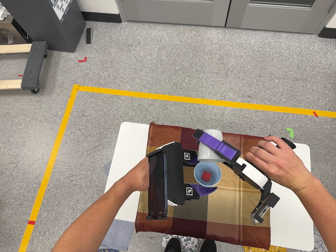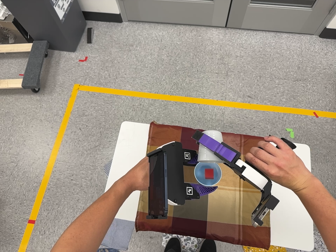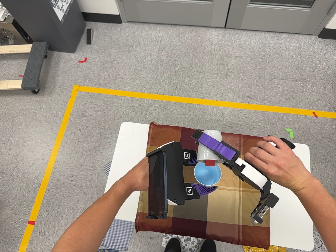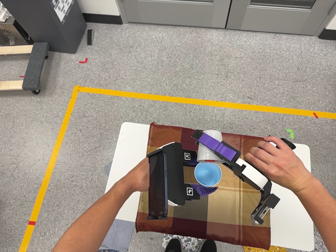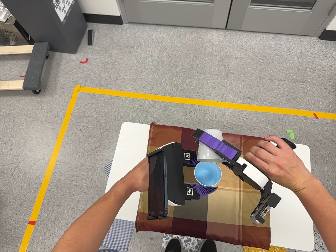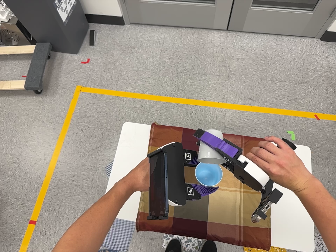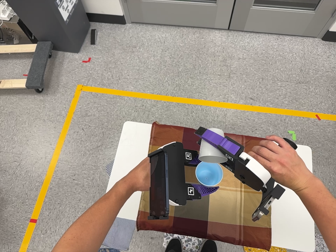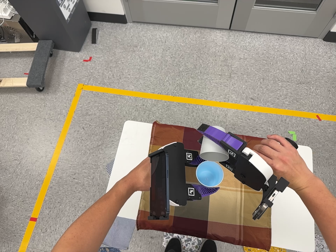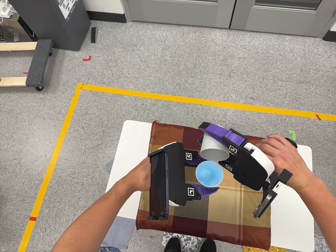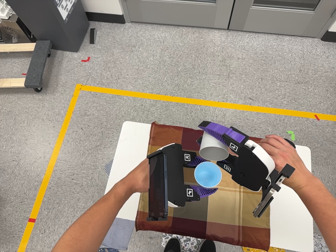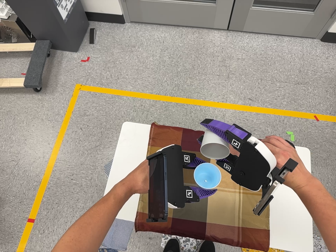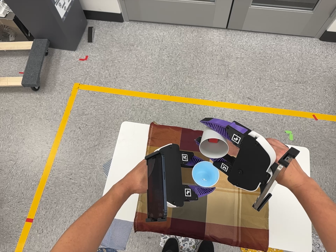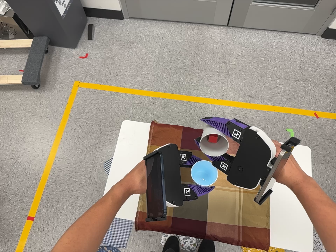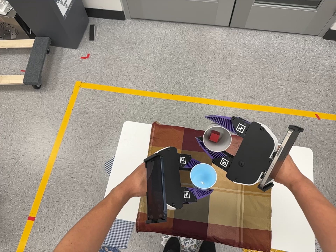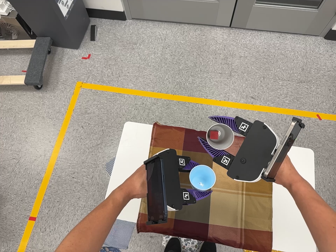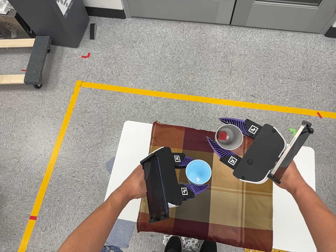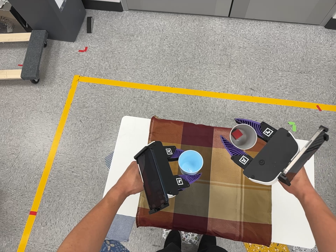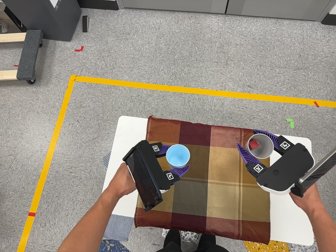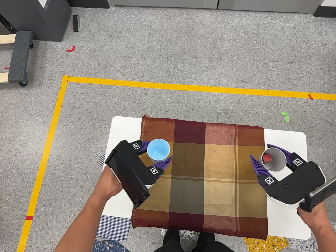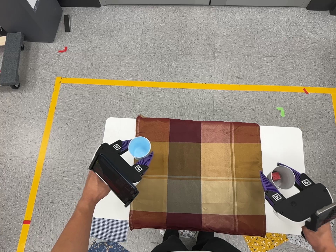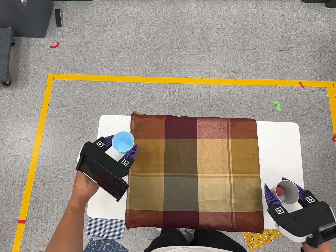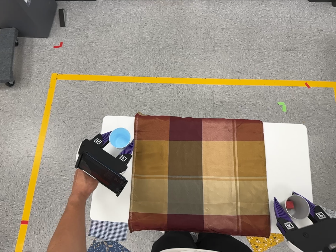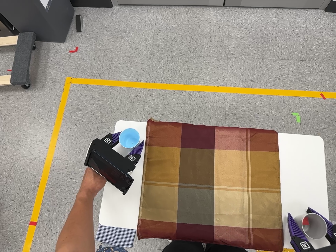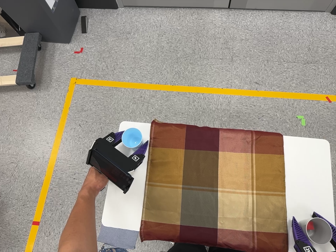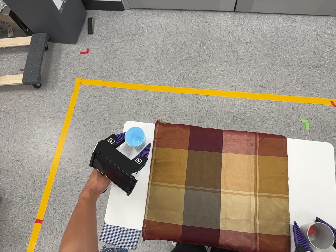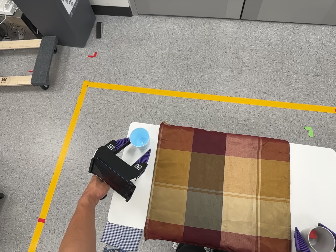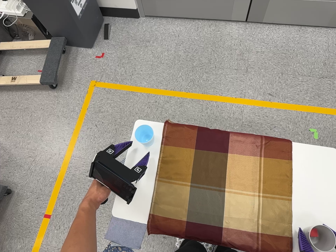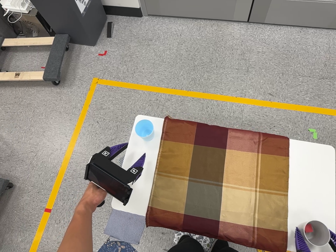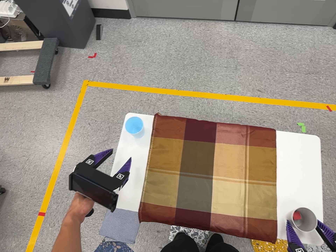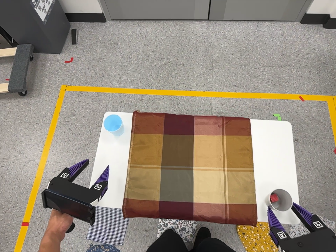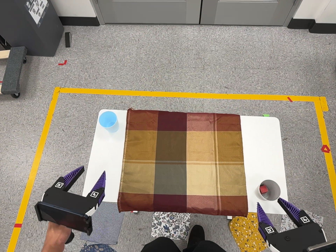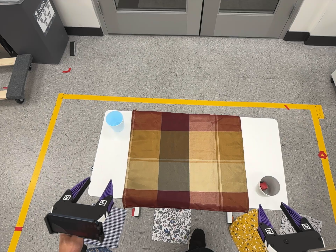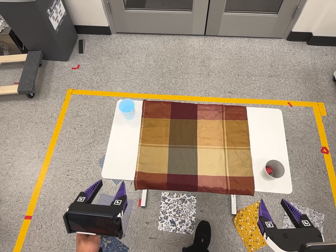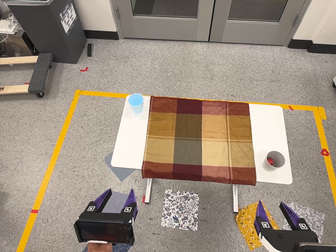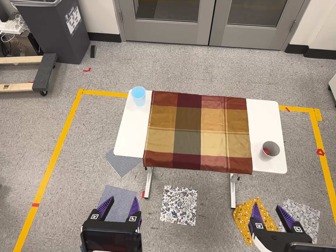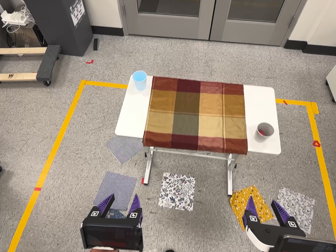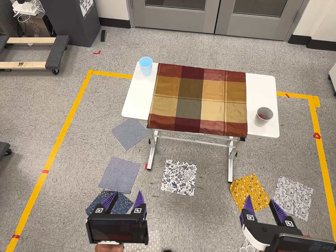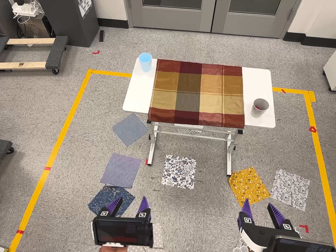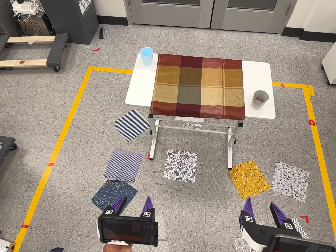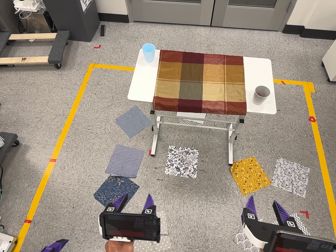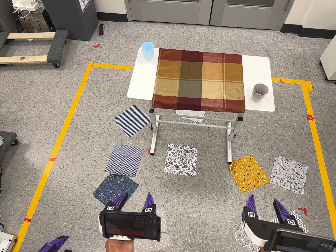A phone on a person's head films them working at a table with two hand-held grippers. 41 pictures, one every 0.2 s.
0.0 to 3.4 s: The camera shifts only a little, or ends up much as it began.
3.4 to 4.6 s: The camera travels forward, about 7 cm, so what stands in front looms larger.
4.6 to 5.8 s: The camera travels toward the bottom of its view, backward and to its right, about 16 cm, so close, fixed things drift upward.
5.8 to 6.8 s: The camera travels toward the bottom of its view and backward, about 40 cm, so close, fixed things drift upward. Its aim tips toward the top of its view by about 10 degrees.
6.8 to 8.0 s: The camera travels toward the bottom of its view and backward, about 34 cm, so close, fixed things drift upward.
The film runs backward here.
